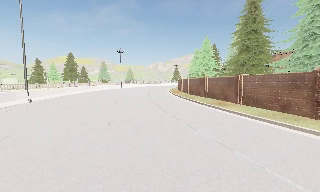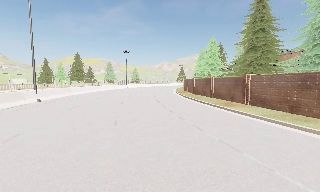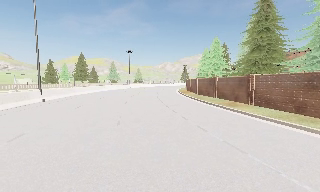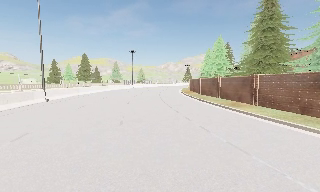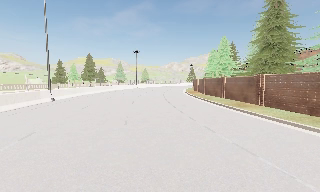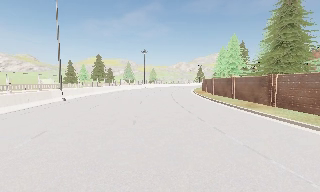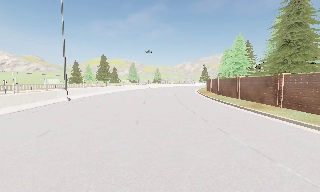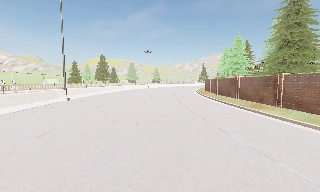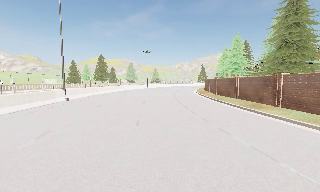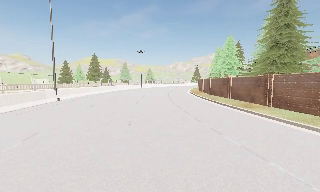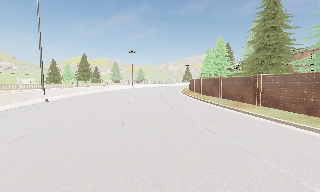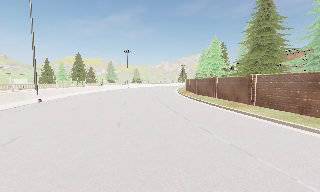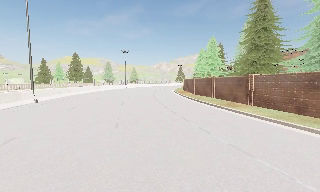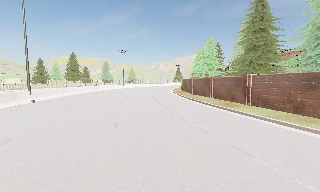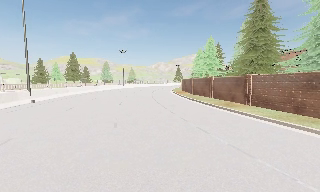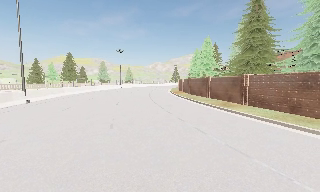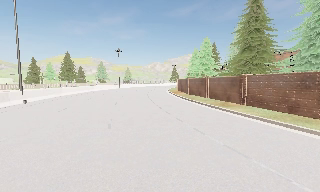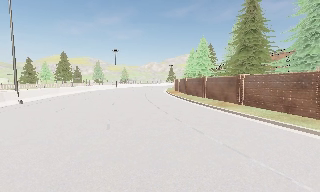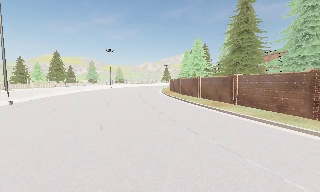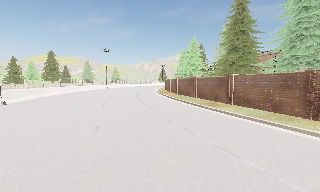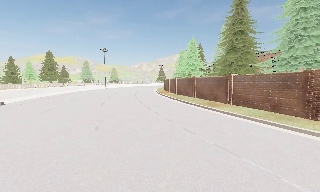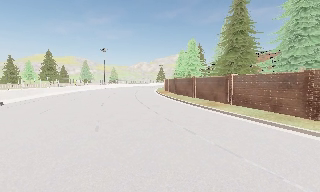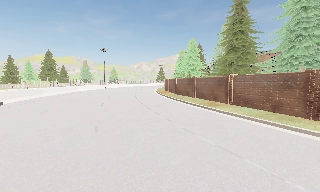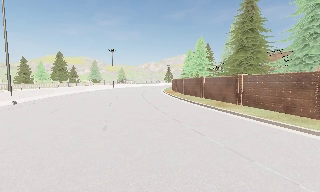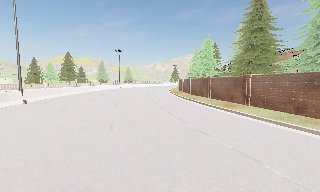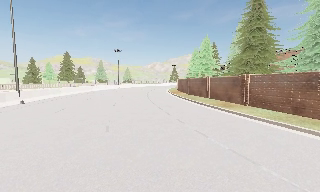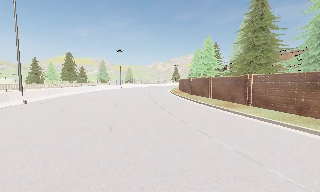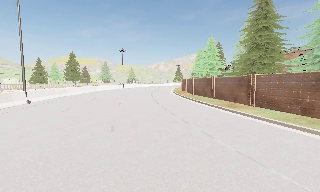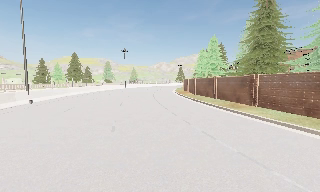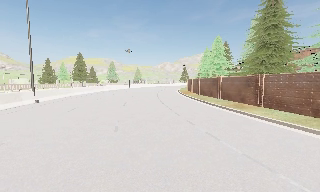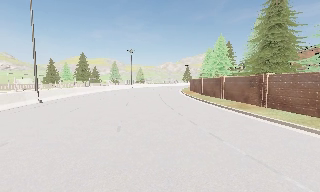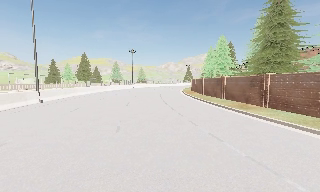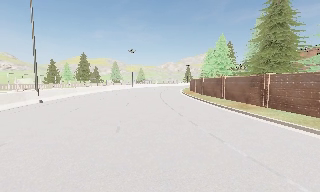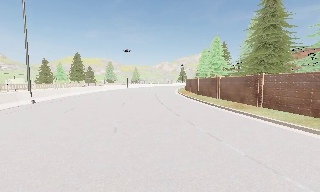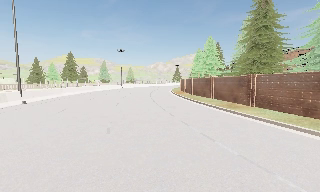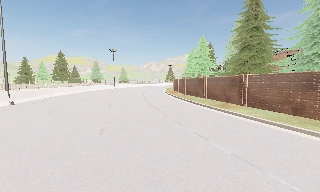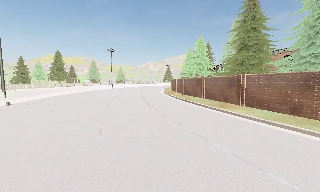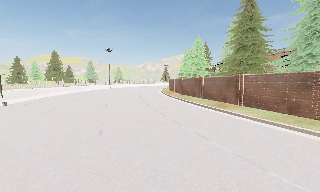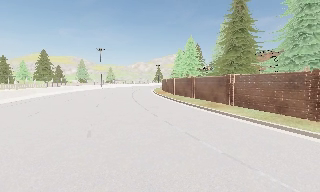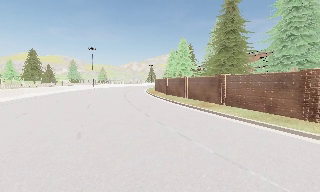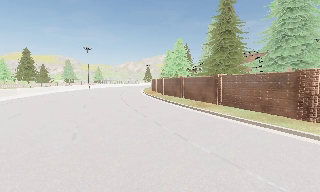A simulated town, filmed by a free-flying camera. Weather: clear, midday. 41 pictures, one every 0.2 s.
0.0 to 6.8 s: The camera travels forward, about 1 m, so what stands in front looms larger.
6.8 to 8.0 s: The camera swings to its right by about 10 degrees, and the scene slides to the left.
The film runs forward here.
